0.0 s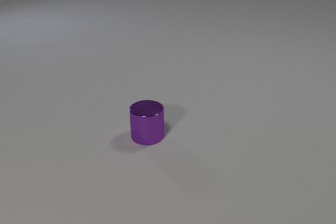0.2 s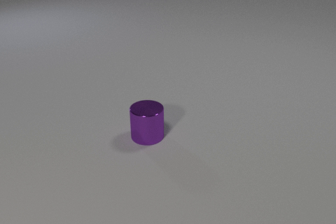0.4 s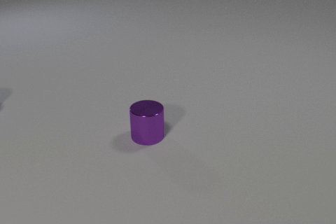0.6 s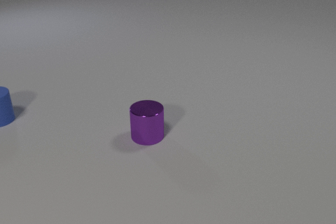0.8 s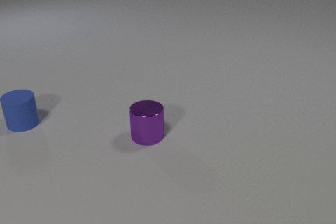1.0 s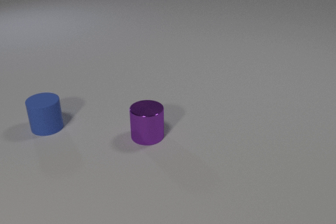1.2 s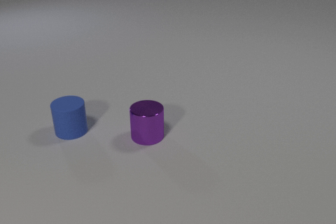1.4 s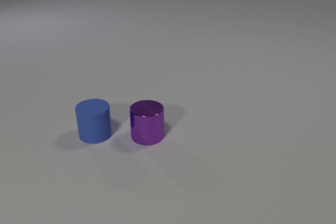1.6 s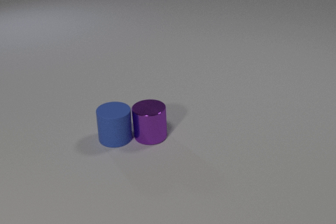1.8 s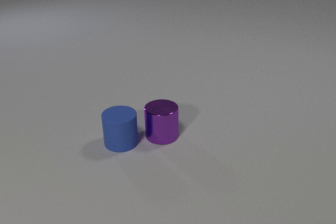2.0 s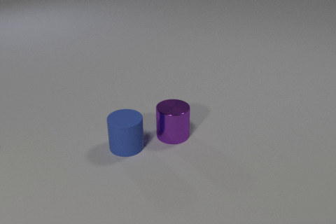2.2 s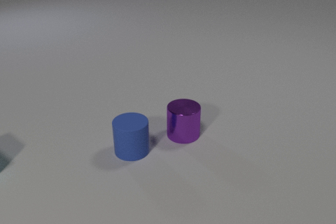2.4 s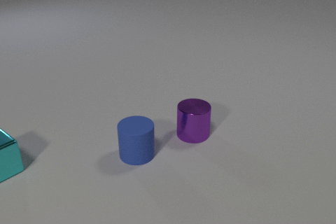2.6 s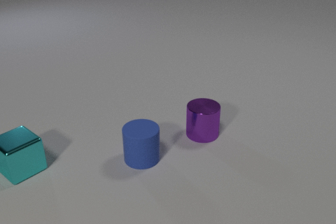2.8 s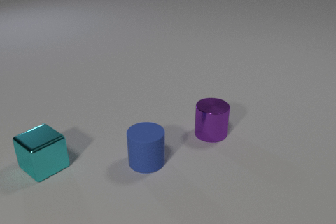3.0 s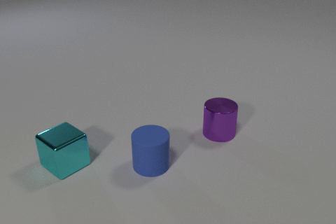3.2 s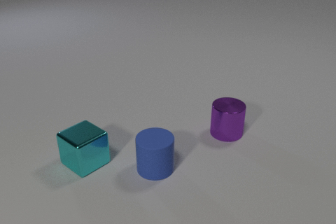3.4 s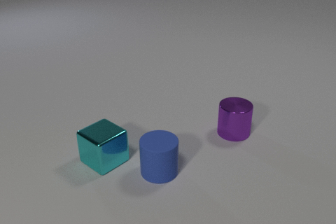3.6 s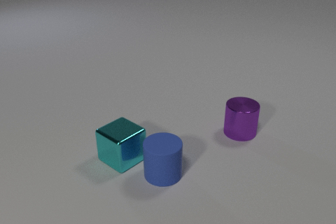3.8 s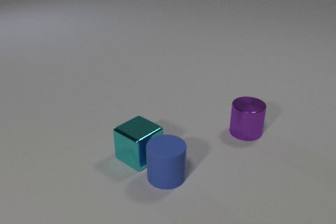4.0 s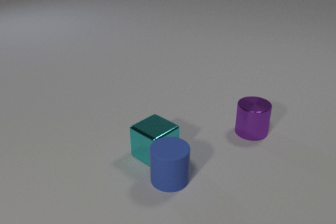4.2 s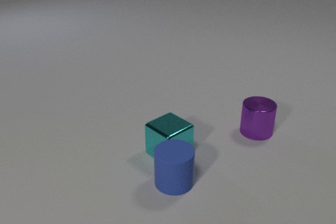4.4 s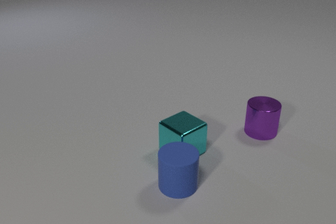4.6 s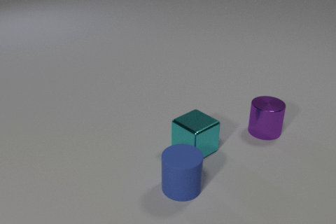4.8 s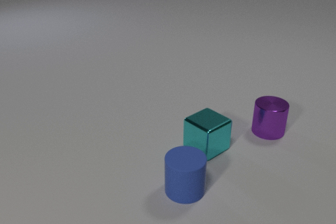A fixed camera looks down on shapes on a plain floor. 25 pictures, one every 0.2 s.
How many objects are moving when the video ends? 4.
What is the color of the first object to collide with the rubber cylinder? purple.
How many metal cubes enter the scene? 1.
0.0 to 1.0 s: The blue rubber cylinder comes in at the left edge, slides to the right and toward the camera.
1.0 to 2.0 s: The blue rubber cylinder slides to the right and toward the camera. The purple metal cylinder slides to the right. The blue rubber cylinder and the purple metal cylinder collide.
2.0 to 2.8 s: The blue rubber cylinder slides toward the camera and to the right. The purple metal cylinder slides to the right. The cyan metal cube comes in at the left edge, slides to the right.
2.8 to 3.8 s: The blue rubber cylinder slides toward the camera and to the right. The purple metal cylinder slides to the right. The cyan metal cube slides to the right.
3.8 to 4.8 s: The blue rubber cylinder slides toward the camera and to the right. The purple metal cylinder slides to the right. The cyan metal cube slides to the right. The blue rubber cylinder and the cyan metal cube collide.
